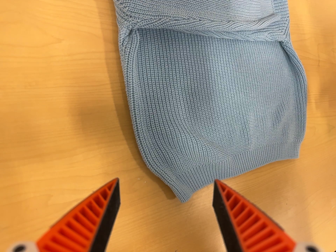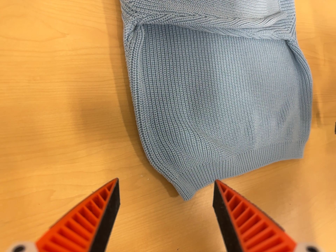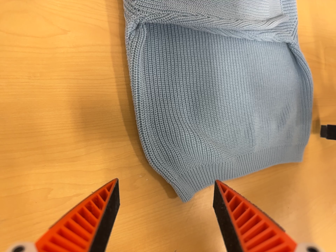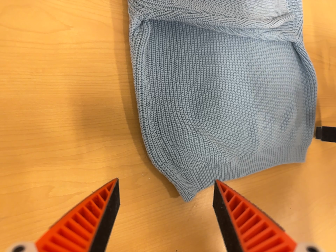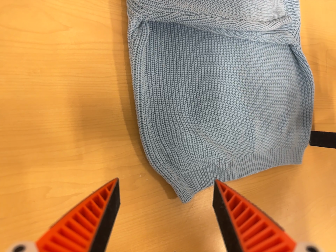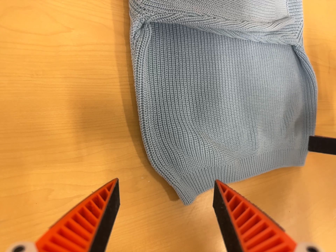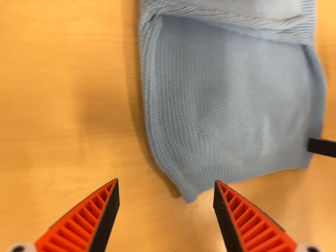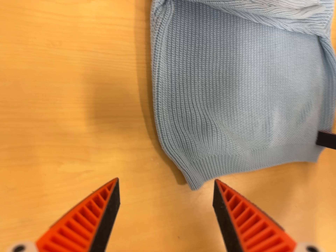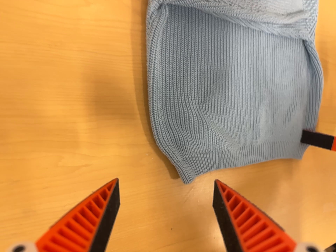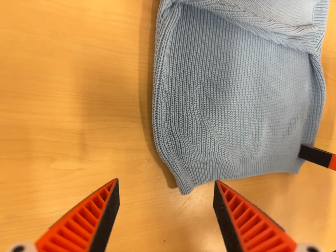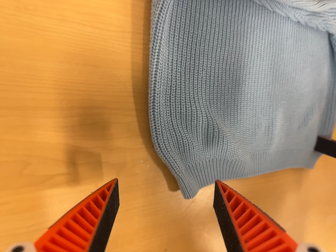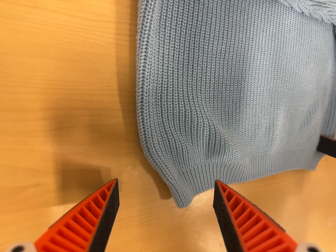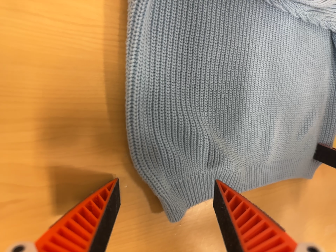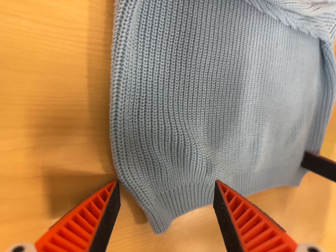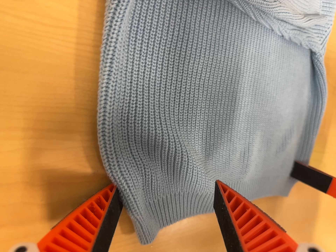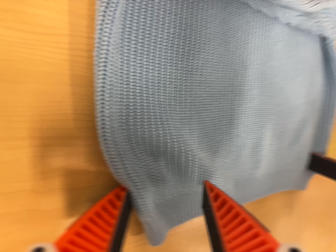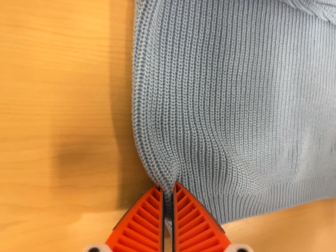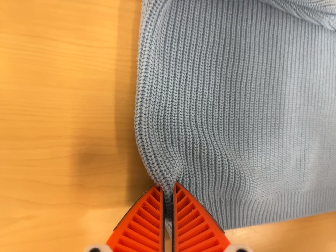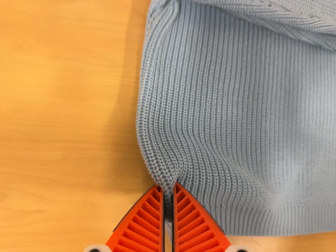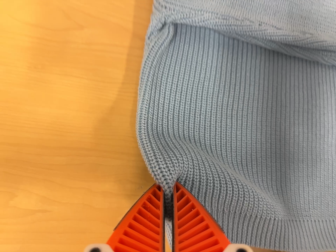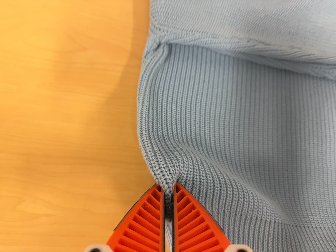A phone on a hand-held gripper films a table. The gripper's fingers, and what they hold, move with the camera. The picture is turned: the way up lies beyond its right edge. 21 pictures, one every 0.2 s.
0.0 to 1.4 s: The camera rolls about its line of sight by about 10 degrees, and the scene rotates clockwise.
1.4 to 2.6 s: The camera travels forward, about 10 cm, so what stands in front looms larger.
2.6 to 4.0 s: The scene slides to the right, as the camera pans about 25 degrees to its left. It travels to its right, backward and toward the bottom of its view, about 10 cm. Its aim tips toward the top of its view by about 20 degrees, and the scene shifts downward.
The film runs forward here.
